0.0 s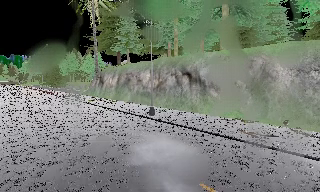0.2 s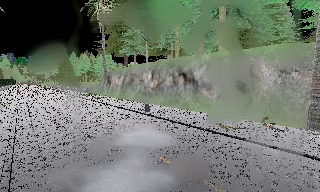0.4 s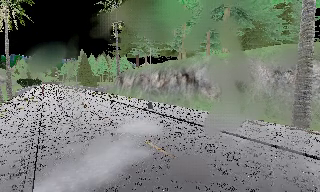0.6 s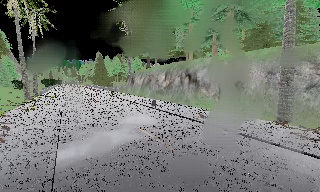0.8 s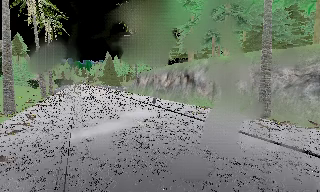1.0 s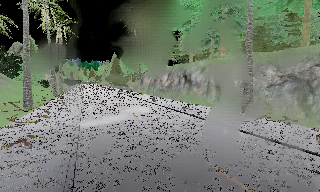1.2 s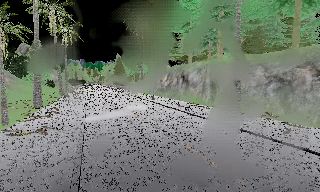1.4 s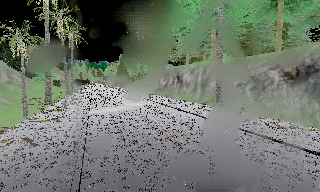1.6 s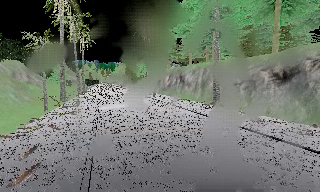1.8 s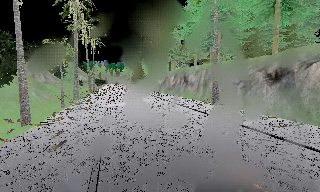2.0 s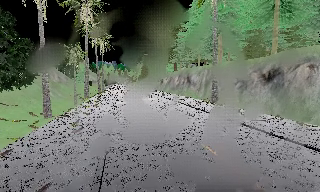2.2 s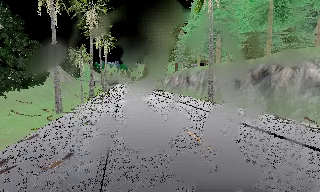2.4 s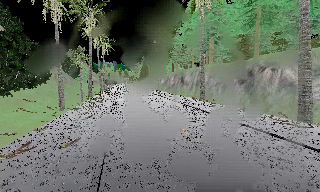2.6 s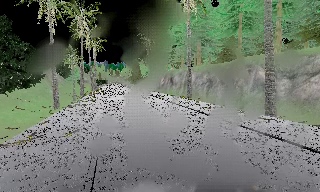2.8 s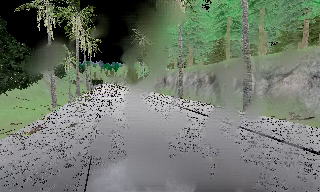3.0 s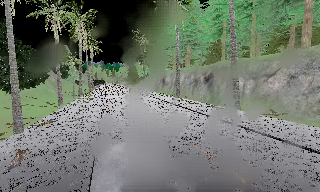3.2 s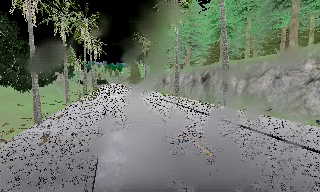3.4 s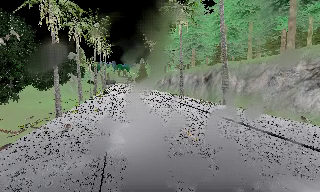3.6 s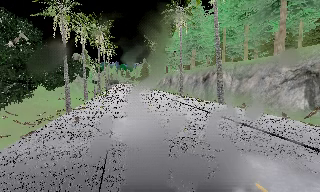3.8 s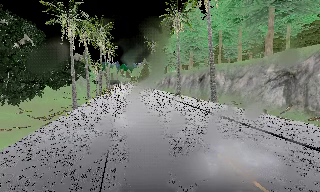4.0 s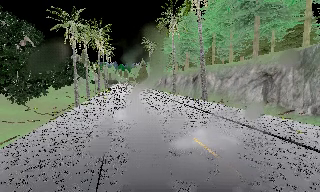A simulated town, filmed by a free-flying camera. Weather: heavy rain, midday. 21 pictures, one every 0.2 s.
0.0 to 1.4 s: The camera pans to its left, which is counterclockwise from overhead, by about 20 degrees. It travels backward and to its right, about 15 m, so what stands in front gets smaller.
1.4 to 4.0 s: The camera travels backward, about 25 m, so what stands in front gets smaller.
The film runs forward here.
